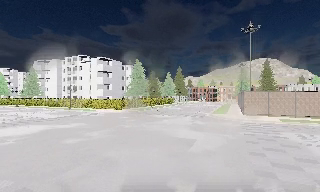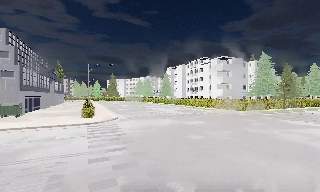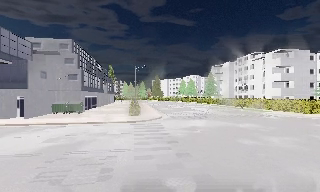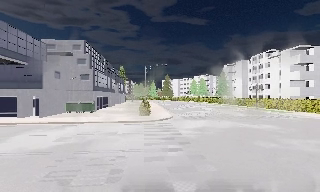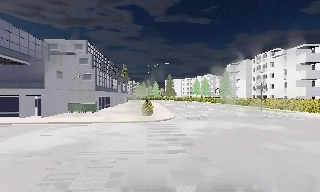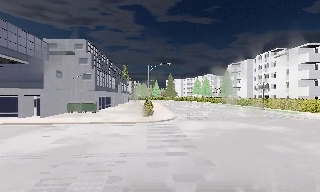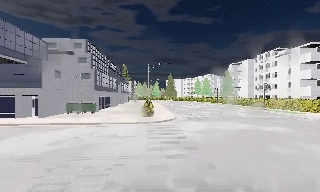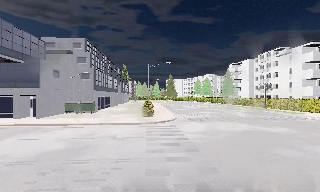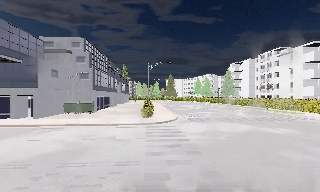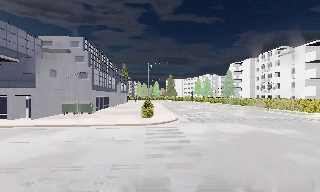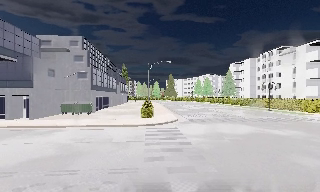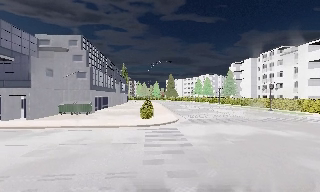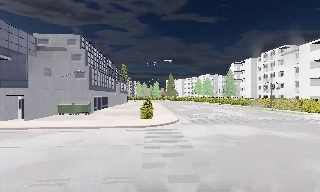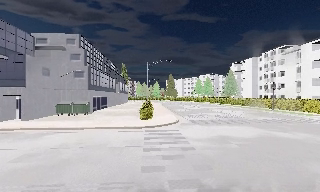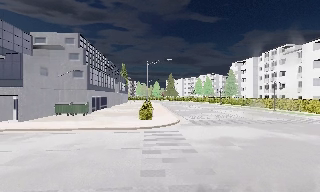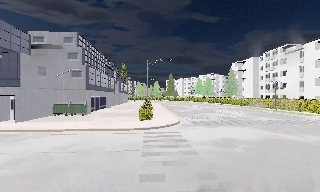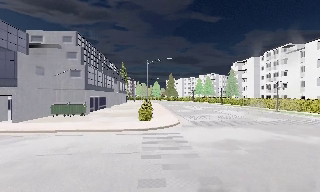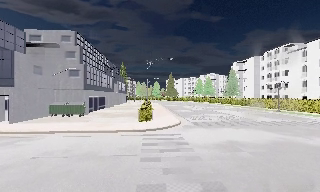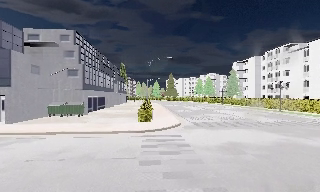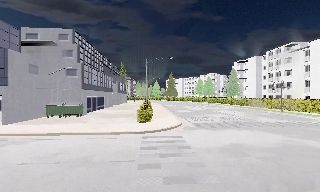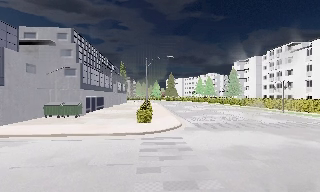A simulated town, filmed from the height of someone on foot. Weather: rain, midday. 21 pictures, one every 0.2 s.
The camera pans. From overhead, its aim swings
counterclockwise.
The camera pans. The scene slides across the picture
to the right.
0.0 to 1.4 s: The camera swings to its left by about 60 degrees, and the scene slides to the right. It travels forward, about 2 m.
1.4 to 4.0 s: The camera travels forward, about 4 m, so what stands in front looms larger.
The film runs forward here.
